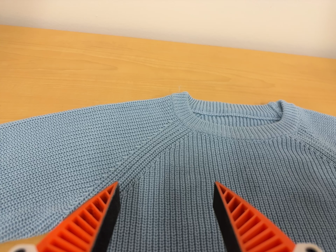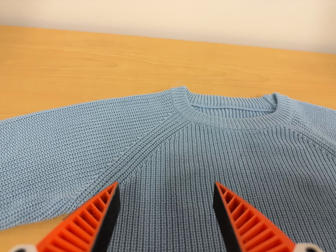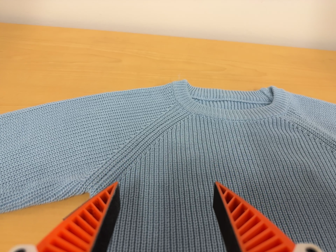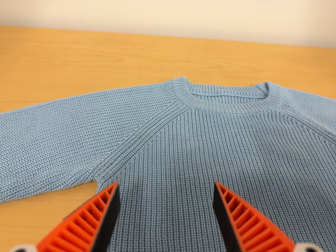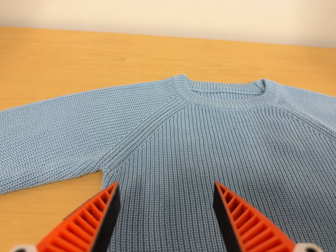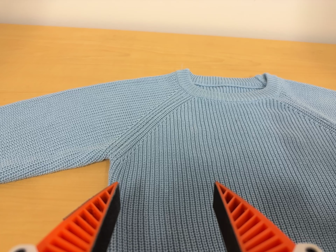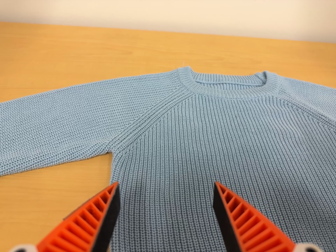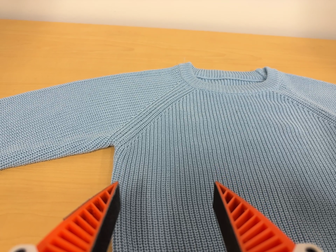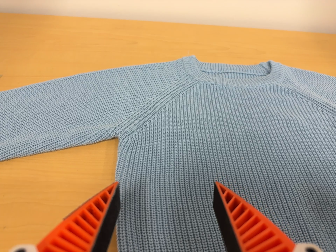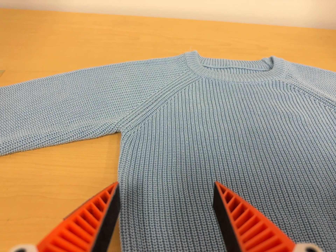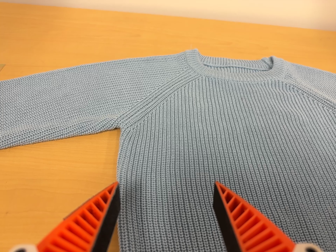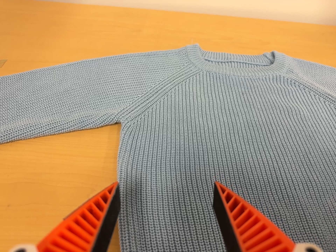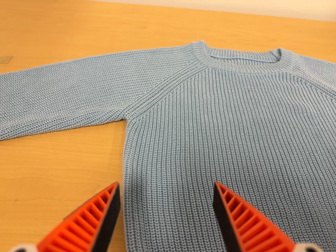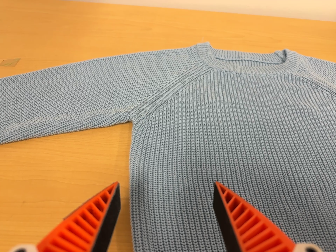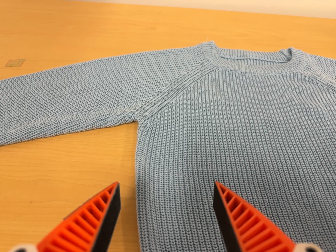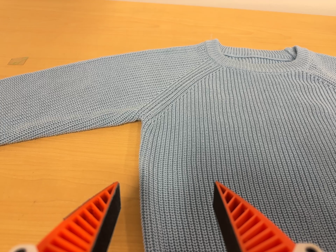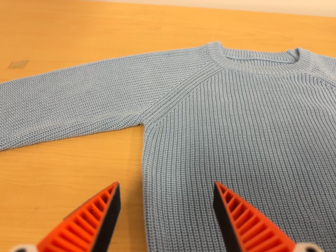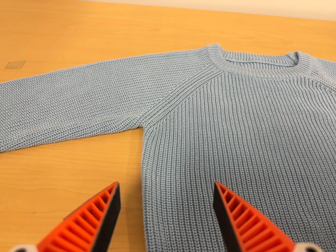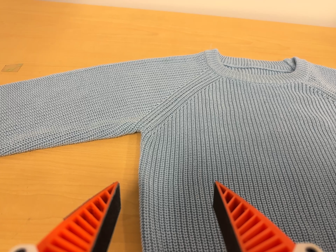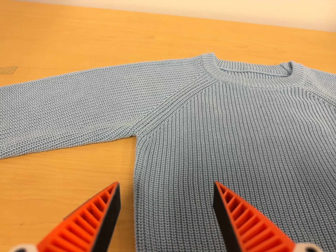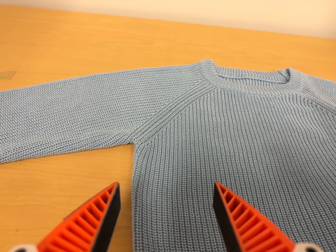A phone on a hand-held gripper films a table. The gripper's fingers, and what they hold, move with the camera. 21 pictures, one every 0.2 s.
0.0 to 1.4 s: The camera travels backward and toward the bottom of its view, about 12 cm, so what stands in front gets smaller.
1.4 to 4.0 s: The camera shifts only a little, or ends up much as it began.
The film runs forward here.
